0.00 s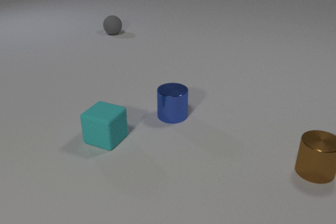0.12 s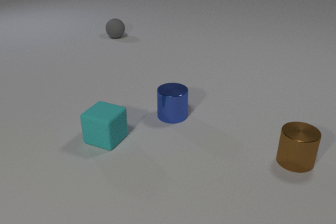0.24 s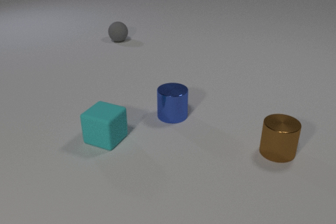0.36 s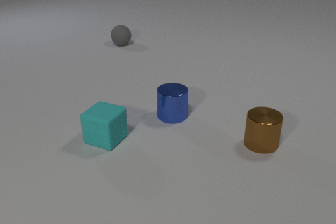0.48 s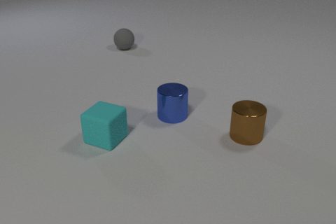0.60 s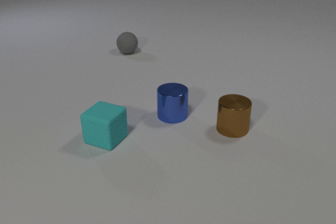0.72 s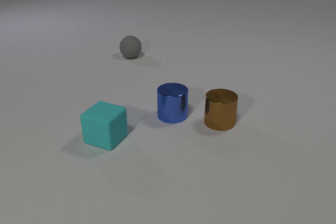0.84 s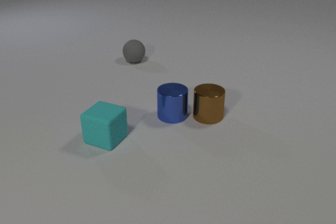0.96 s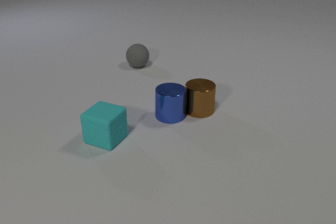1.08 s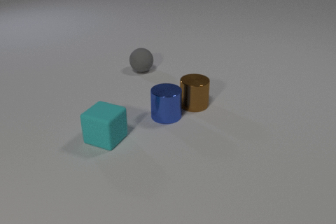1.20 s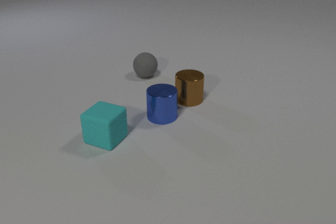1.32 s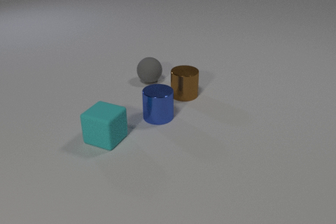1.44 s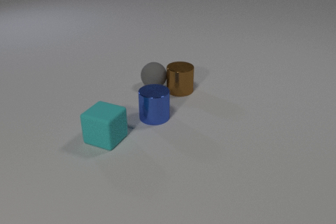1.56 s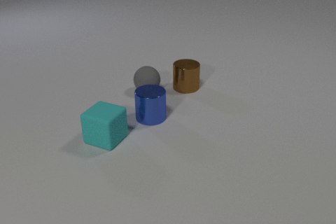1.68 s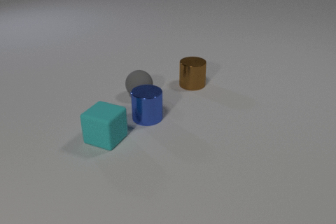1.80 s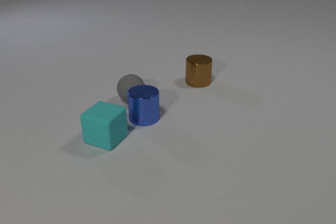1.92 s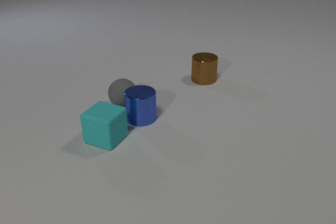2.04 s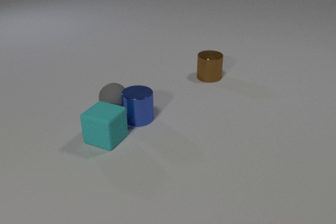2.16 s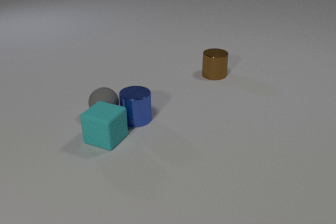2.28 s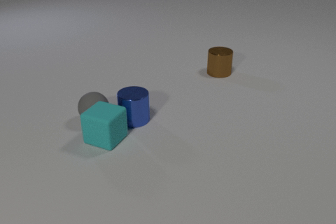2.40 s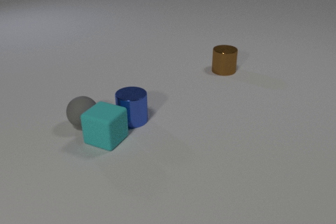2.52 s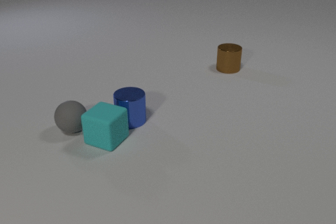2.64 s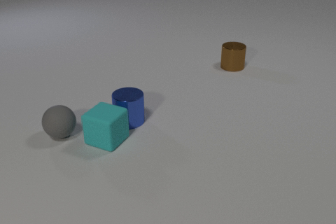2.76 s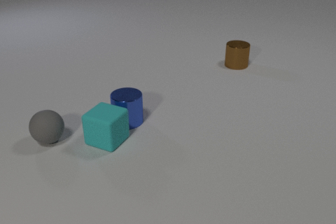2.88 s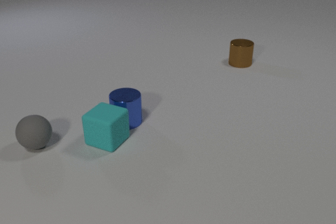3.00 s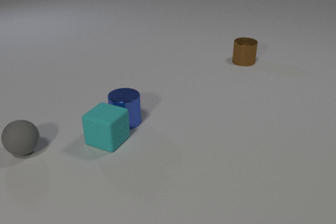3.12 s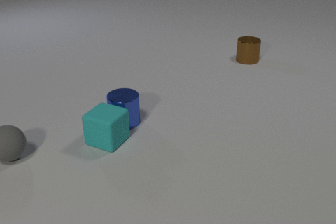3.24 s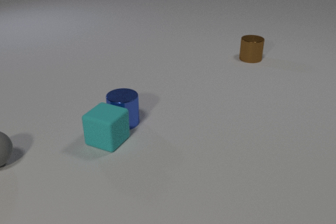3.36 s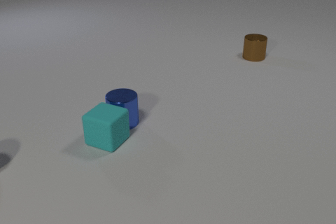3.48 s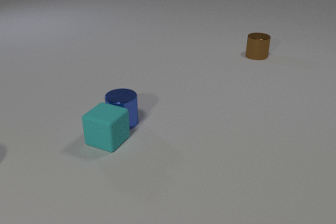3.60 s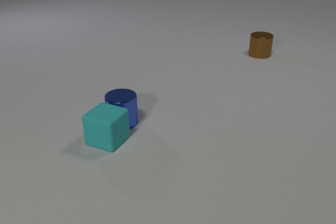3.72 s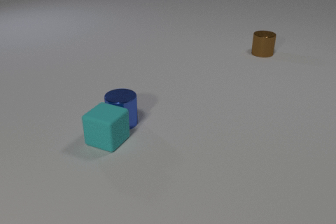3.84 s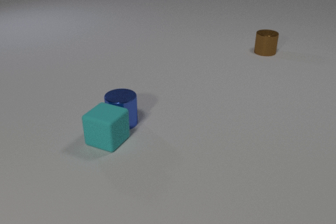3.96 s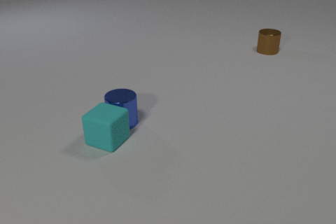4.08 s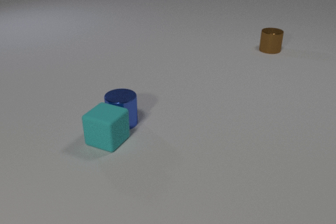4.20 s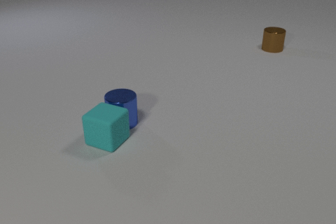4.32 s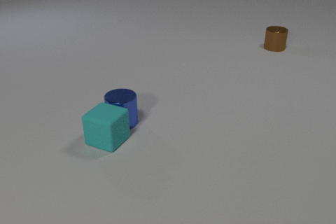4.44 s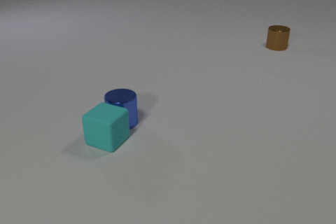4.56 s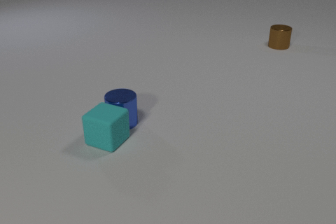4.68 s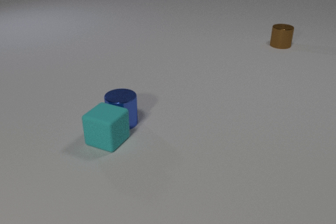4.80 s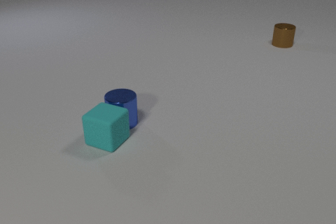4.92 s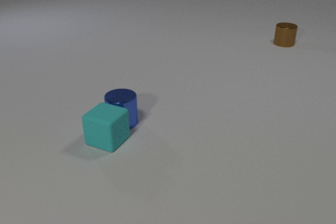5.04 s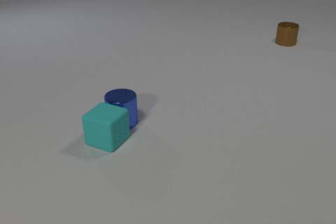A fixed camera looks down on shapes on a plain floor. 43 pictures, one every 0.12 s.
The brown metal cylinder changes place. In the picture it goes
away from the camera.
The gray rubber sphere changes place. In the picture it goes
toward the camera.
0.00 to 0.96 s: The gray rubber sphere rolls toward the camera. The brown metal cylinder slides to the left and away from the camera. The brown metal cylinder and the blue metal cylinder collide.
0.96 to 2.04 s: The gray rubber sphere rolls toward the camera. The brown metal cylinder slides away from the camera. The blue metal cylinder slides to the left. The gray rubber sphere and the brown metal cylinder collide. The gray rubber sphere and the blue metal cylinder collide.
2.04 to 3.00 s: The gray rubber sphere rolls to the left and toward the camera. The brown metal cylinder slides away from the camera and to the right. The blue metal cylinder slides to the left. The gray rubber sphere and the cyan rubber cube collide.
3.00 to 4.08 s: The gray rubber sphere rolls to the left, leaves at the left edge. The brown metal cylinder slides away from the camera and to the right.
4.08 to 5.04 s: The brown metal cylinder slides away from the camera and to the right.
Are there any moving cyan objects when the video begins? no.
What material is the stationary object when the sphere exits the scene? rubber.
What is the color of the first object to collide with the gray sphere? brown.
